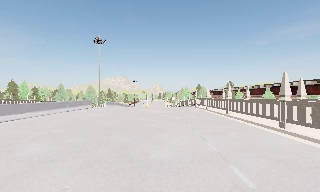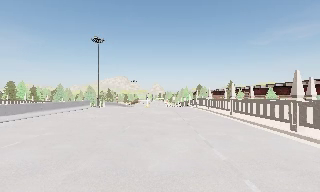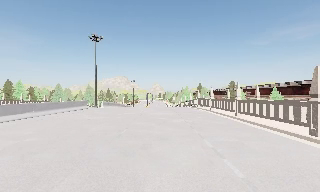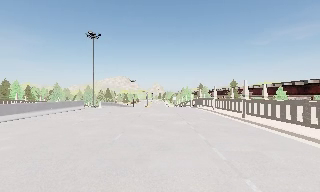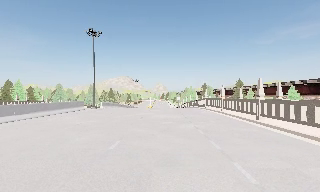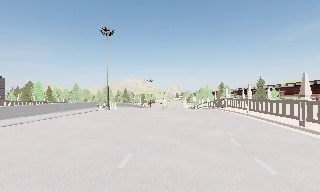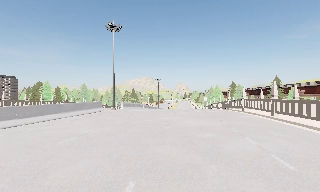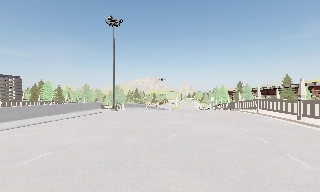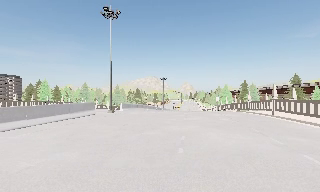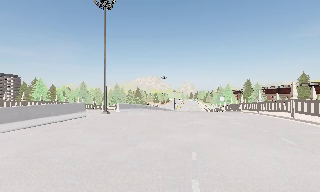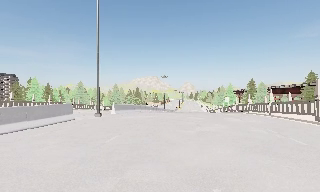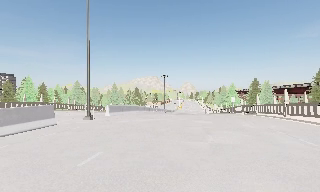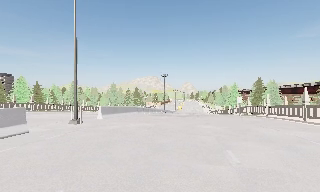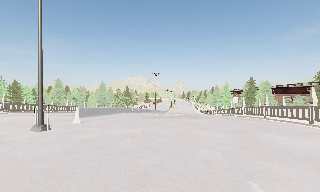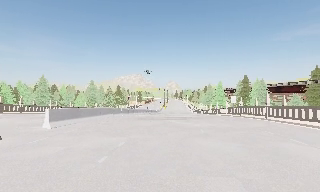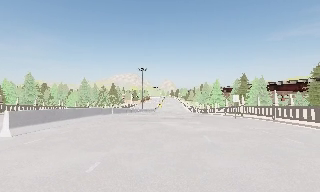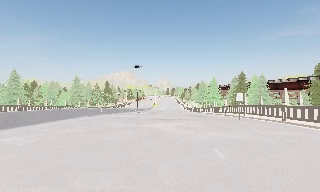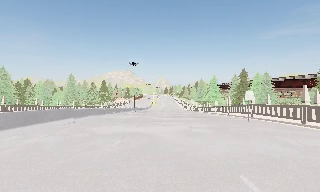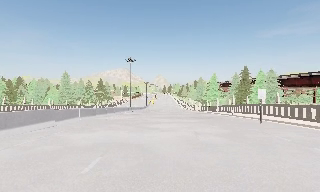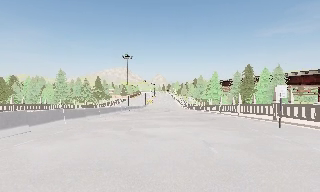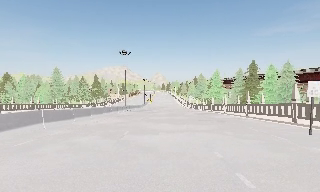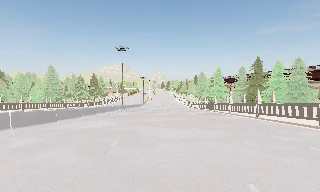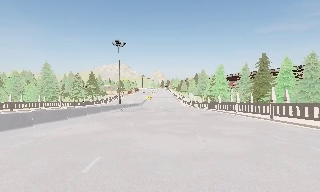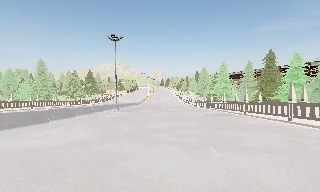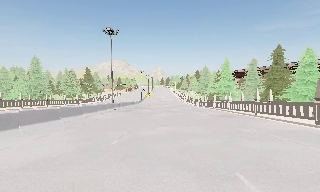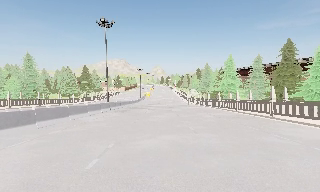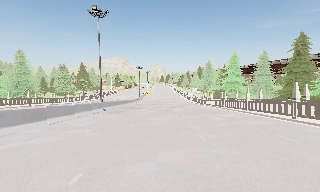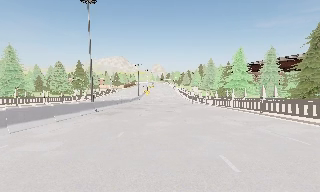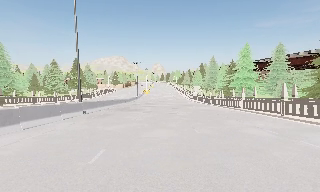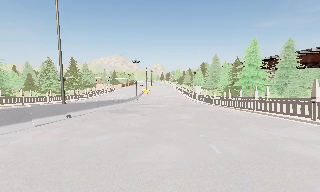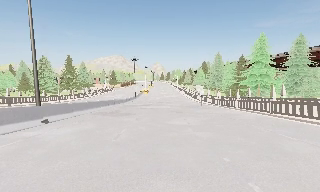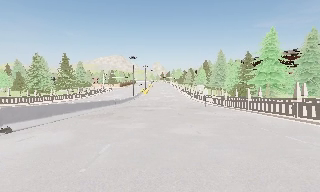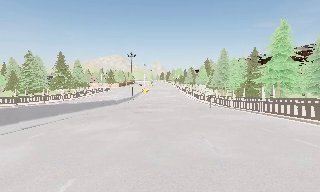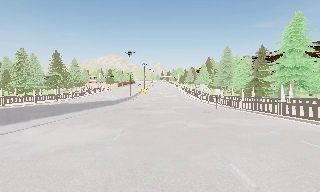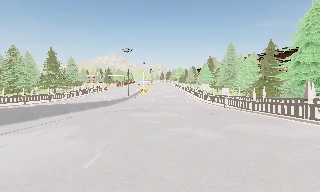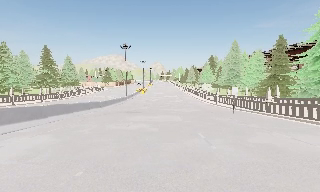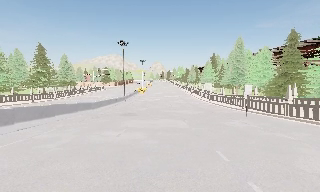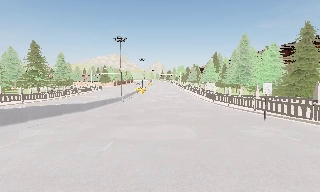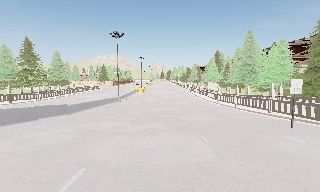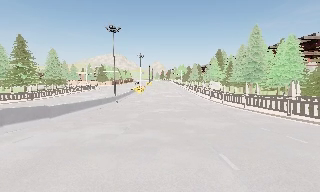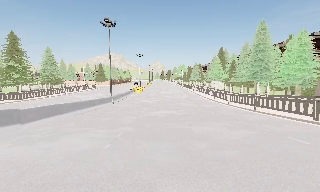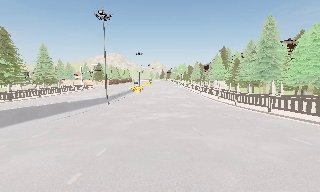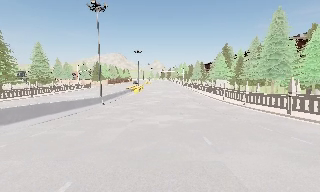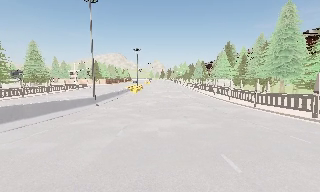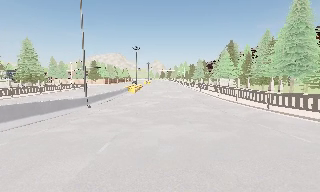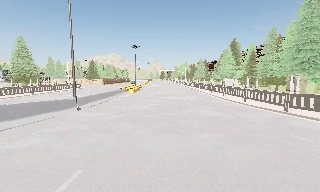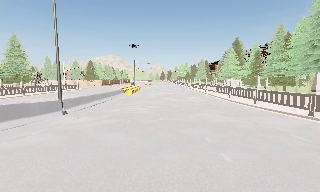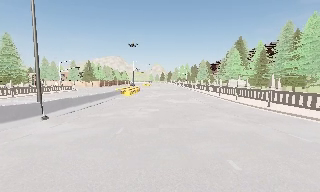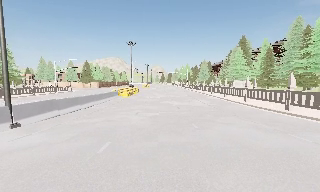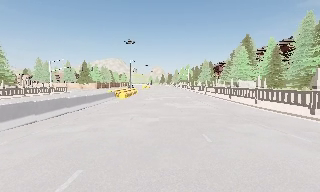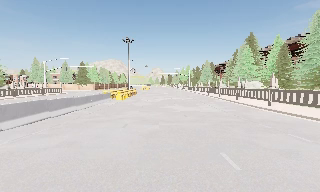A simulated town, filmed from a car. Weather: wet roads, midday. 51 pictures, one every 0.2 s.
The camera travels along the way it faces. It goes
forward.
0.0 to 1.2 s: The camera travels forward, about 7 m, so what stands in front looms larger. It gains speed.
1.2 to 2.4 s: The camera travels forward, about 12 m, so what stands in front looms larger.
2.4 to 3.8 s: The camera pans to its right, which is clockwise from overhead, by about 10 degrees. It travels forward, about 14 m, so what stands in front looms larger.
3.8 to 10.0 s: The camera travels forward, about 65 m, so what stands in front looms larger.
The film runs forward here.
